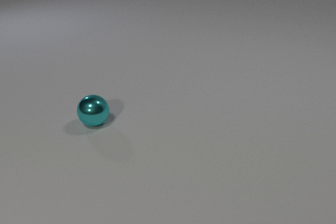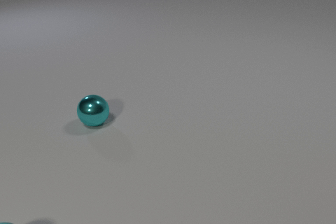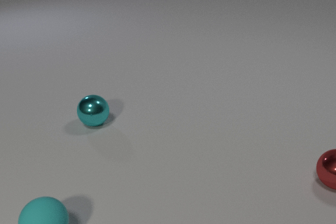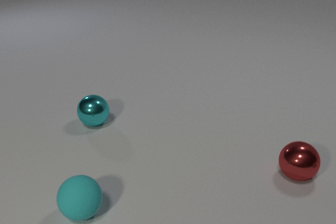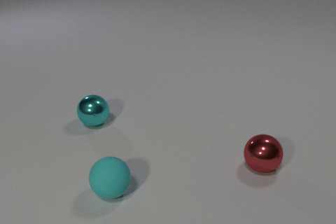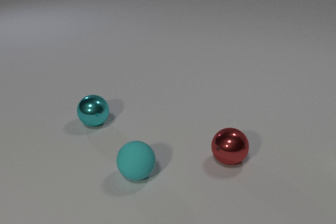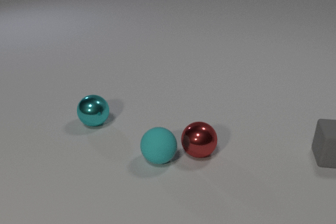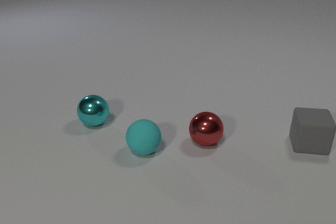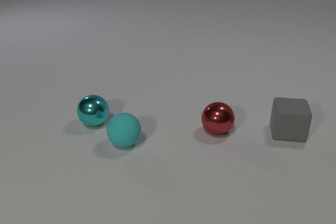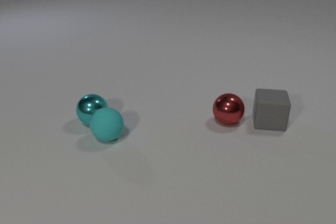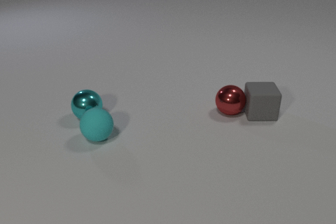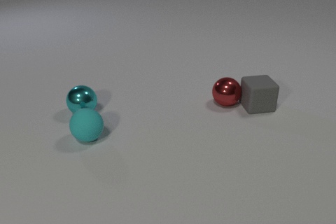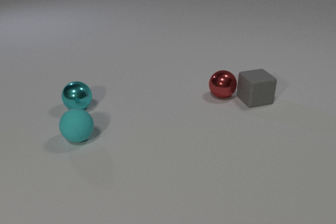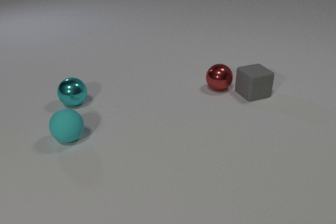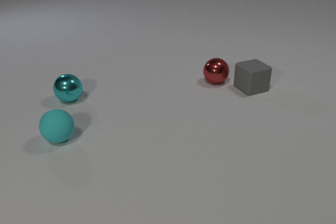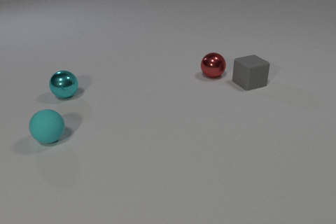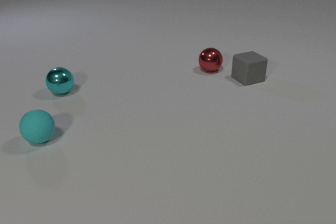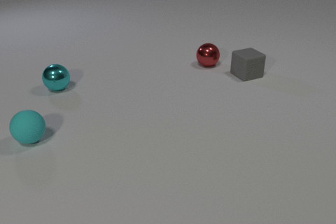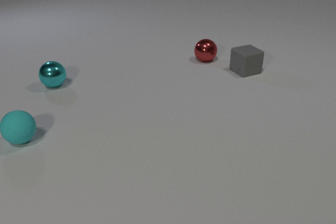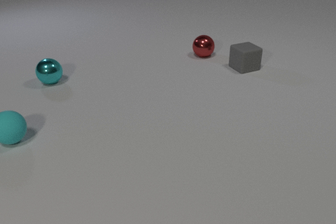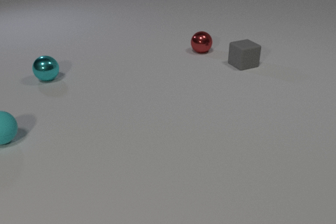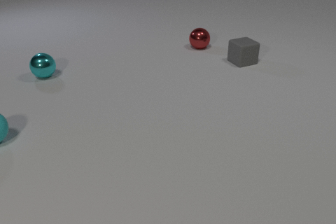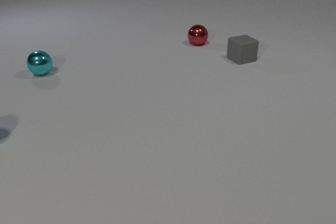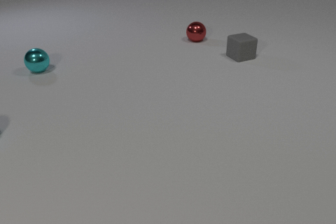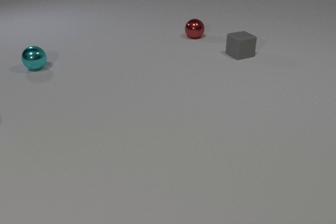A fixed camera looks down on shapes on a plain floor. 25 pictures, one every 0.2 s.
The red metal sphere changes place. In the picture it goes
away from the camera.
The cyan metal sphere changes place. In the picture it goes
away from the camera.
0.0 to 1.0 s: The red metal sphere comes in at the right edge, rolls to the left. The cyan rubber sphere comes in at the bottom edge, rolls to the right and away from the camera.
1.0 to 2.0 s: The red metal sphere rolls away from the camera. The cyan rubber sphere rolls away from the camera and to the left. The gray rubber cube comes in at the right edge, slides to the left and away from the camera. The cyan metal sphere rolls away from the camera. The red metal sphere and the cyan rubber sphere collide. The cyan rubber sphere and the cyan metal sphere collide. The red metal sphere and the gray rubber cube collide.
2.0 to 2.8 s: The red metal sphere rolls away from the camera. The cyan rubber sphere rolls to the left. The gray rubber cube slides away from the camera, spins counterclockwise seen from above by about 30 degrees, its near face sliding to the right. The cyan metal sphere rolls away from the camera and to the left.
2.8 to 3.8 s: The red metal sphere rolls away from the camera. The cyan rubber sphere rolls to the left. The gray rubber cube slides away from the camera. The cyan metal sphere rolls away from the camera.
3.8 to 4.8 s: The red metal sphere rolls away from the camera. The cyan rubber sphere rolls to the left, leaves at the left edge. The gray rubber cube slides away from the camera. The cyan metal sphere rolls away from the camera.
What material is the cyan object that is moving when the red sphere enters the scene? rubber.
What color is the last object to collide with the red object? gray.
Are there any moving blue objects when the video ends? no.
